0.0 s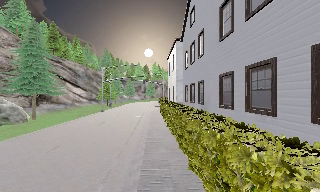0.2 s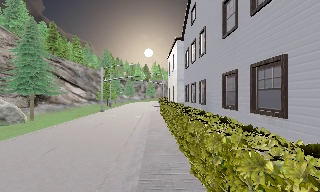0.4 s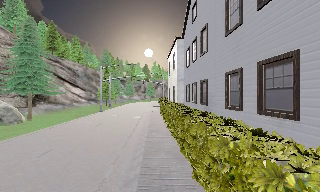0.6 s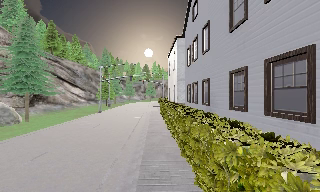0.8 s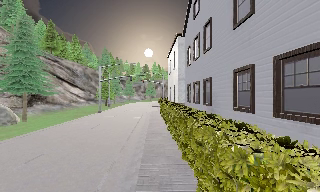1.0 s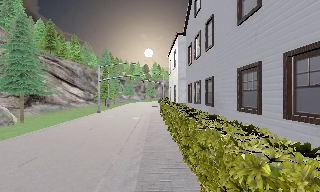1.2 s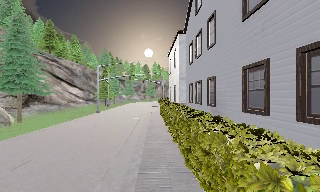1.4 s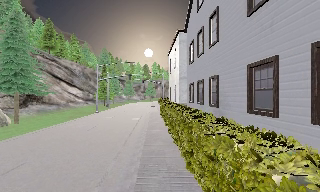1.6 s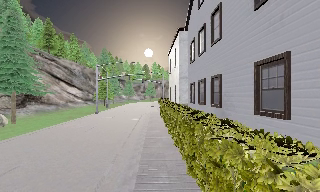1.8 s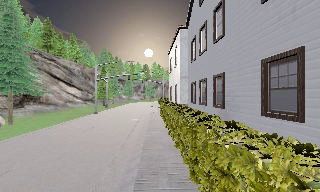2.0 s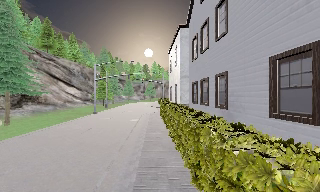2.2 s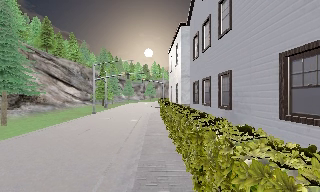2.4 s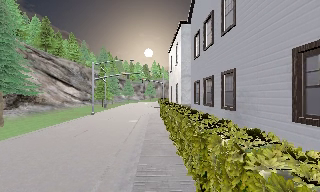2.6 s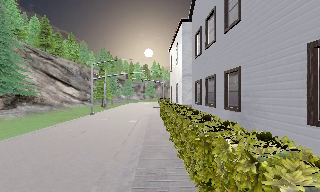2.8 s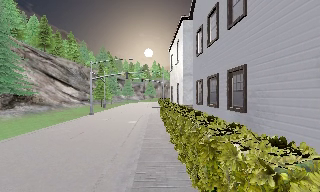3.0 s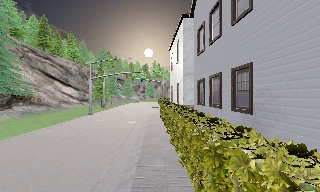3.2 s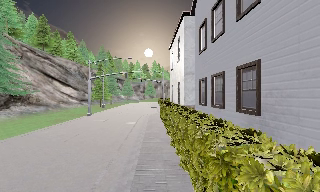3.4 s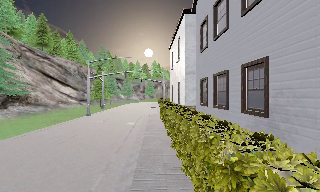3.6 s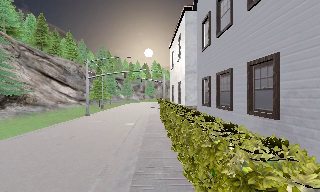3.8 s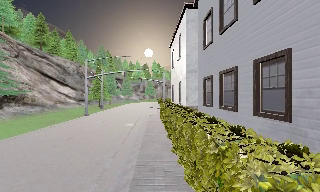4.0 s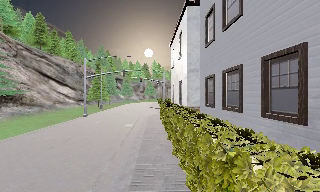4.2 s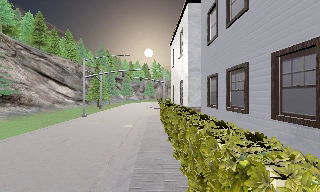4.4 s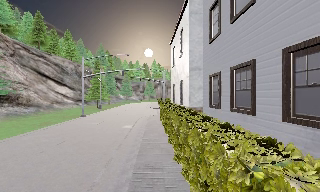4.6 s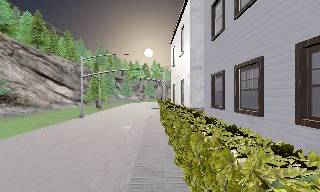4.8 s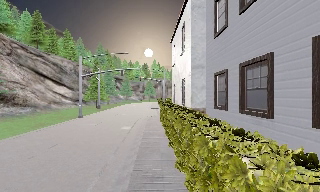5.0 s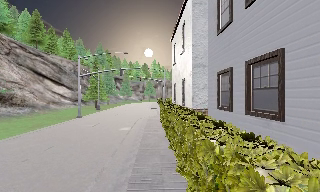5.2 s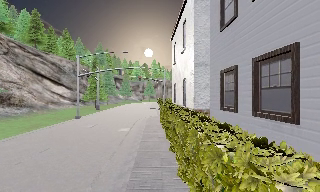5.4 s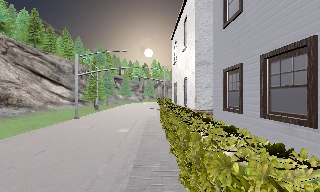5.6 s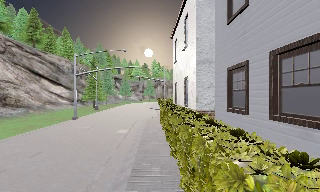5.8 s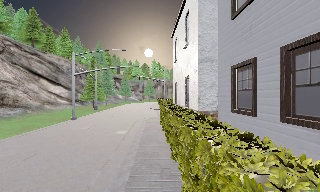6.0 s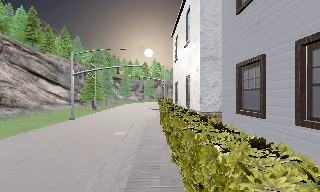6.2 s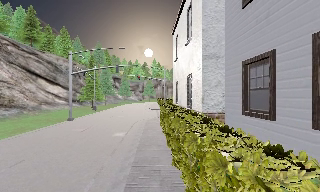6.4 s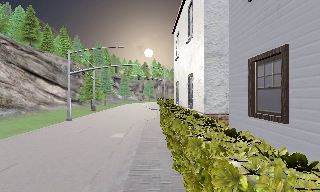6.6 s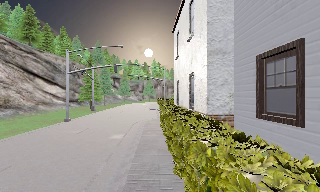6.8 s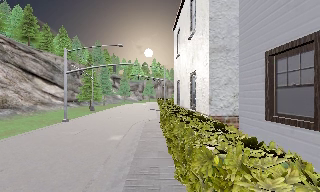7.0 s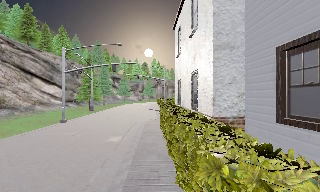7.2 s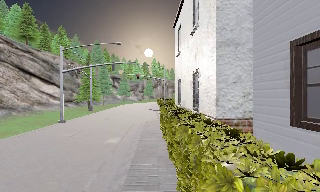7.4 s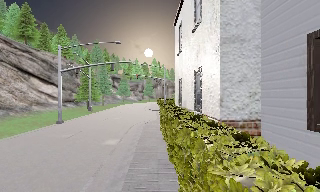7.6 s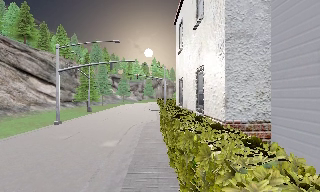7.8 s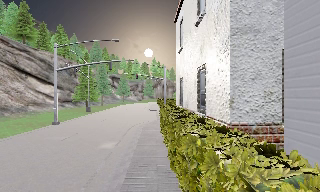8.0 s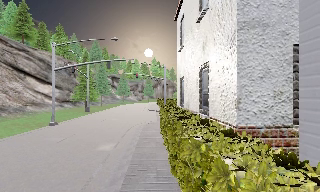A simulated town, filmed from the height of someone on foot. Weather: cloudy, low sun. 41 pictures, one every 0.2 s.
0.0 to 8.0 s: The camera travels forward, about 13 m, so what stands in front looms larger.
The film runs forward here.
